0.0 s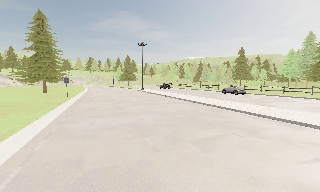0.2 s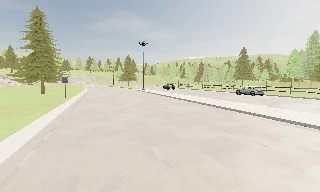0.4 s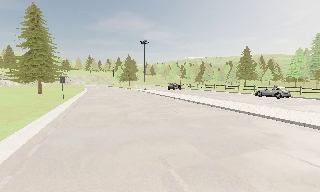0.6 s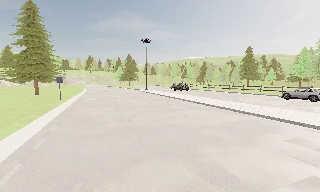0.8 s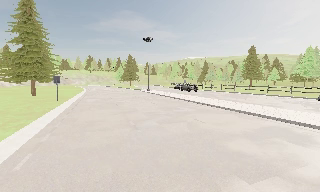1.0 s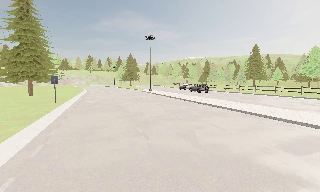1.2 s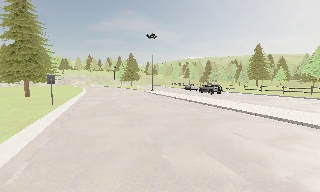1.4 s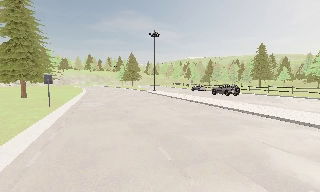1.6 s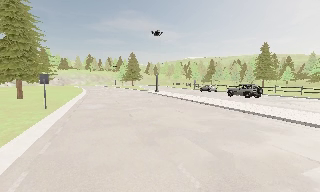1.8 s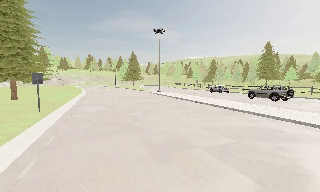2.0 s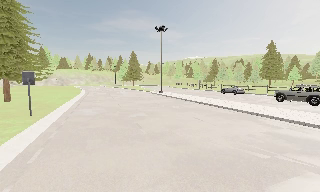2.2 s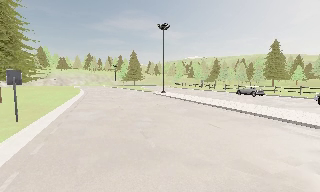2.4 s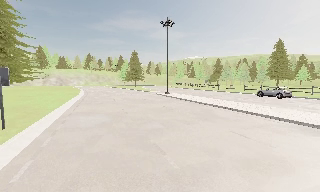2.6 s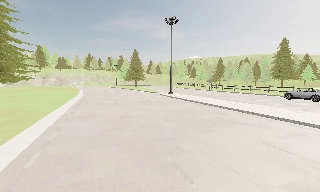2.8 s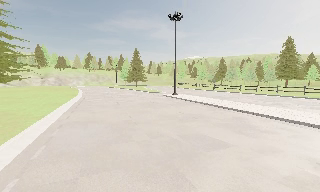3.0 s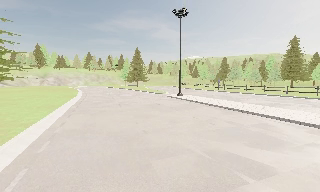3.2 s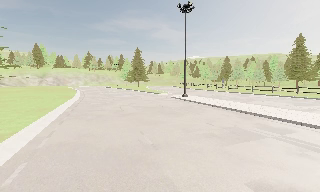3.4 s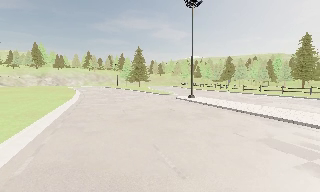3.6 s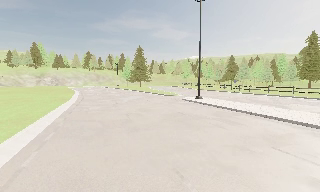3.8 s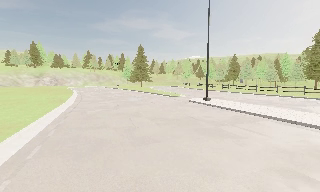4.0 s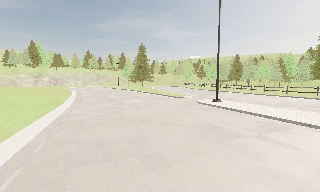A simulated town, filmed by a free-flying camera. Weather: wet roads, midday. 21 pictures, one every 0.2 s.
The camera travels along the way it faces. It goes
forward.
0.0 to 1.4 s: The camera travels forward and to its left, about 9 m, so what stands in front looms larger.
1.4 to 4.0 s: The camera travels forward, about 19 m, so what stands in front looms larger.
The film runs backward here.
